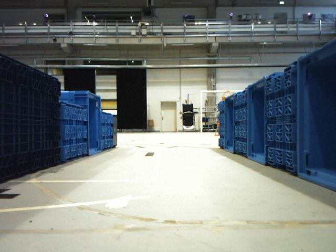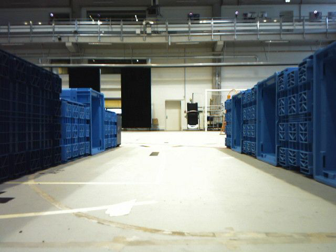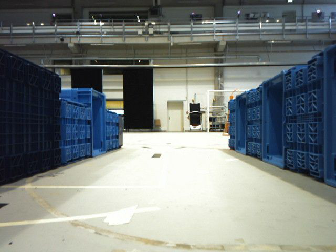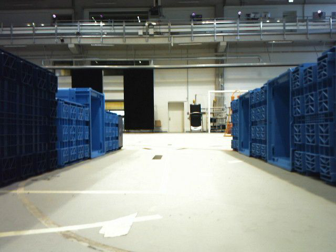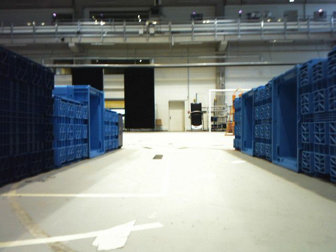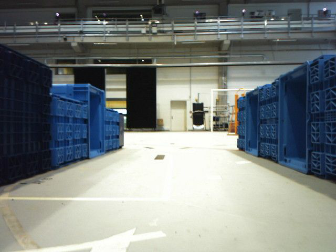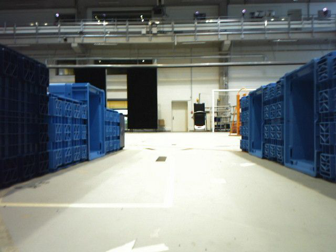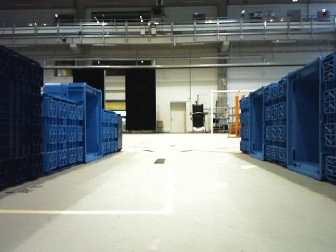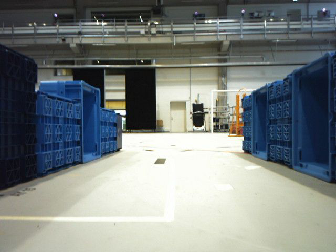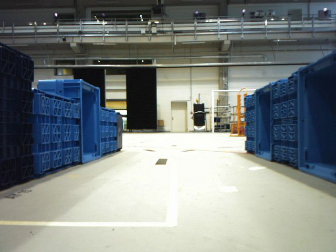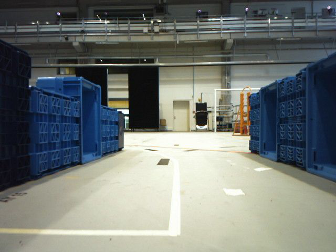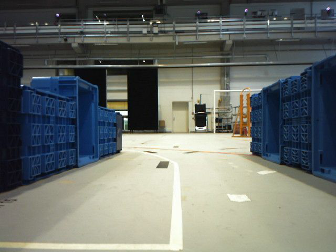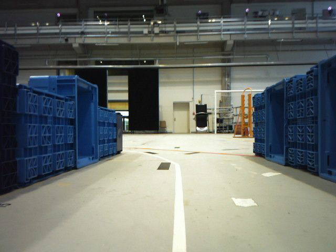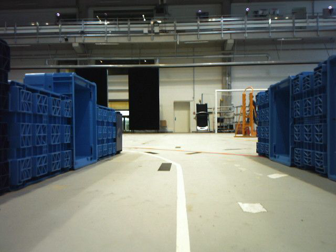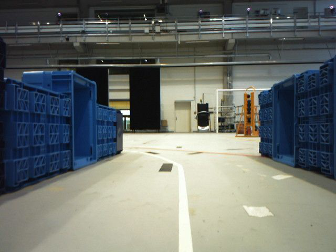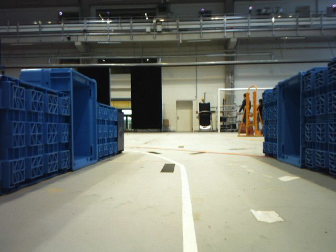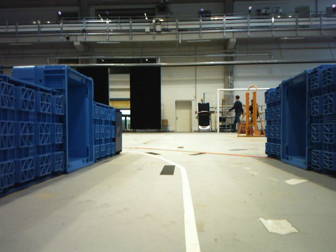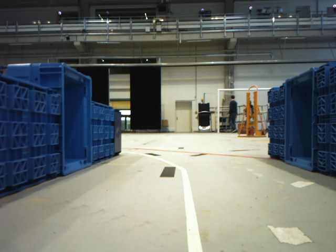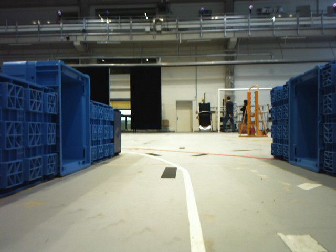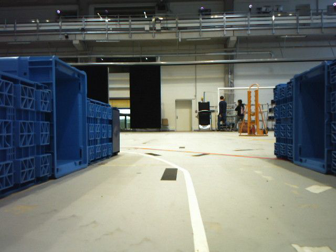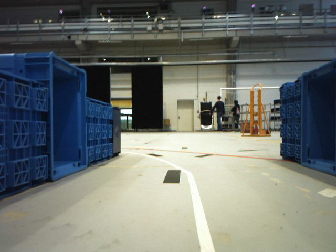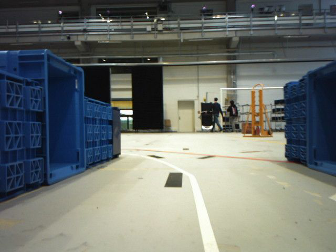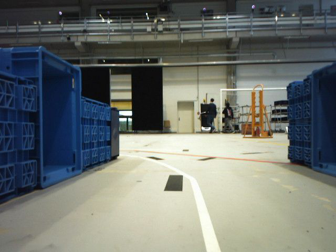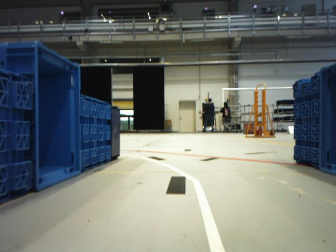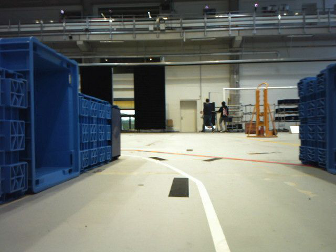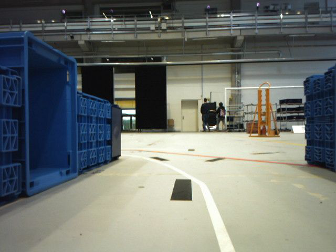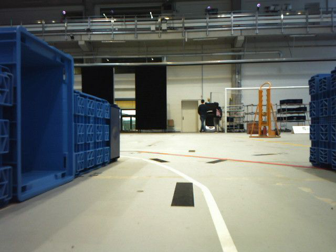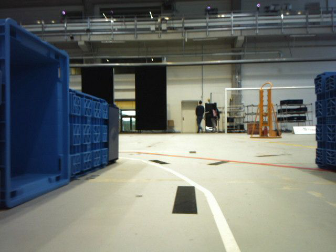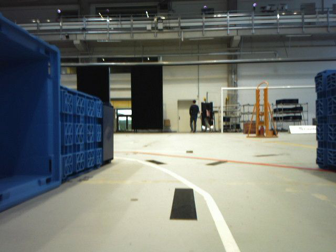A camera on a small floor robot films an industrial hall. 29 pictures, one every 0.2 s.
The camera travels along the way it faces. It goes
forward.
0.0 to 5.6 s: The camera travels forward, about 1.2 m, so what stands in front looms larger.
The film runs forward here.
